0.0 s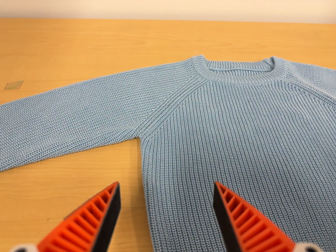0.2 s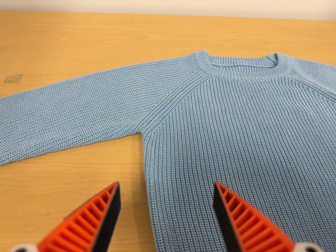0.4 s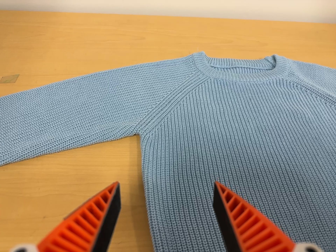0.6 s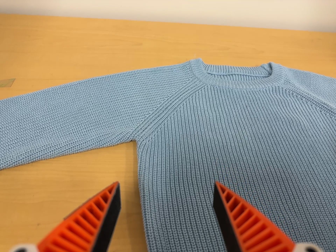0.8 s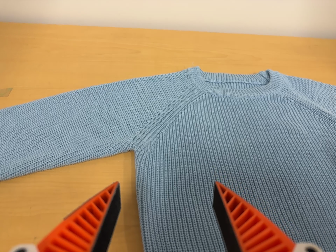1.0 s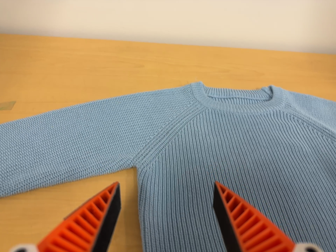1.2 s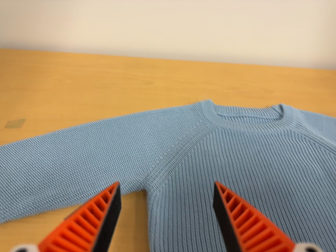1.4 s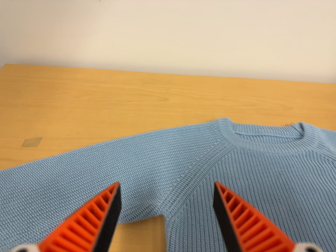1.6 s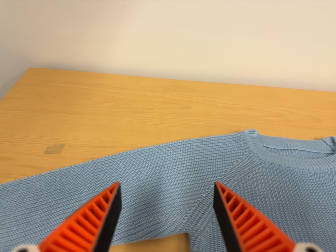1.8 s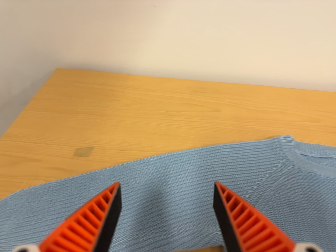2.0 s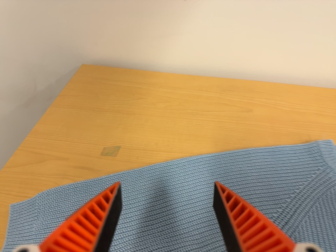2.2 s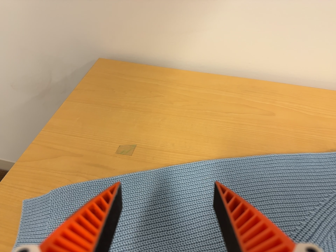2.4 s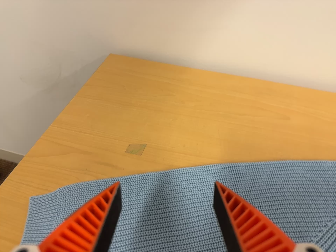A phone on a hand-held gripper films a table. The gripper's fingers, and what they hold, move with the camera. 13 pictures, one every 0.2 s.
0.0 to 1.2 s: The camera travels toward the top of its view, about 5 cm, so close, fixed things drift downward.
1.2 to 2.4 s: The scene slides to the right, as the camera pans about 15 degrees to its left. It travels to its left, forward and toward the top of its view, about 16 cm, so close, fixed things drift to the right. It rolls about its line of sight by about 10 degrees, and the scene rotates clockwise.
The film runs backward here.
